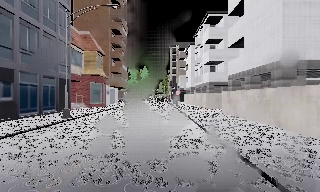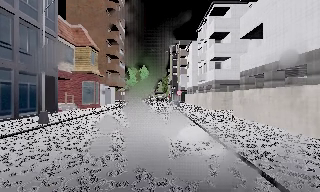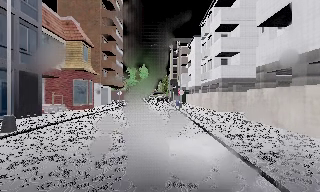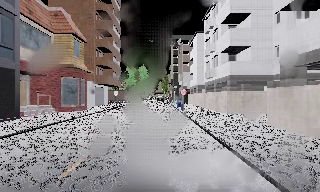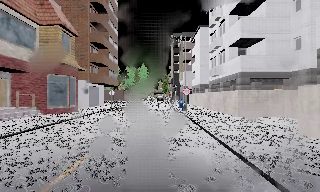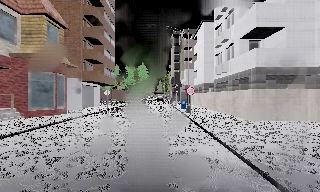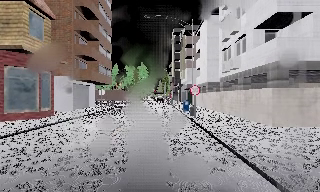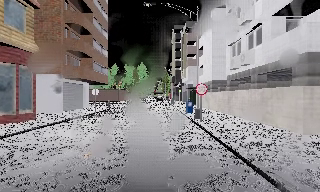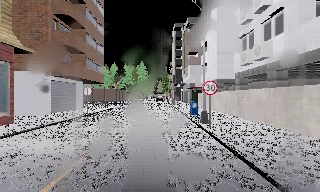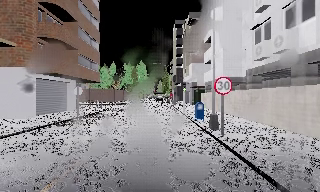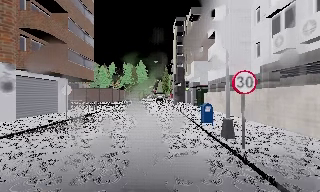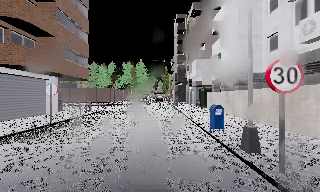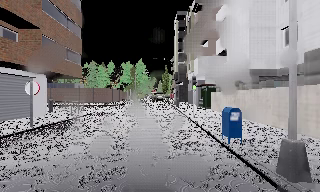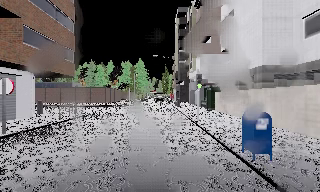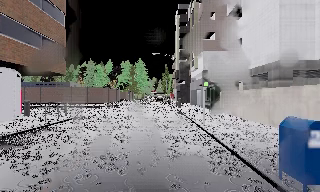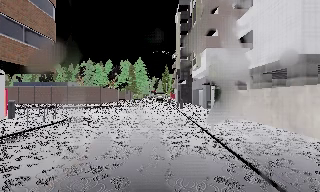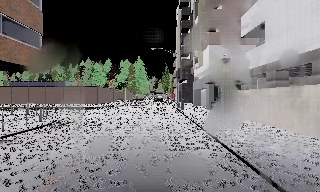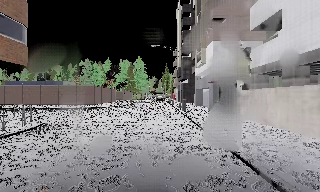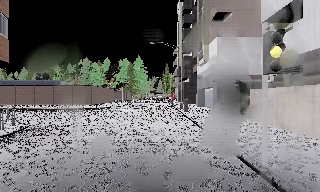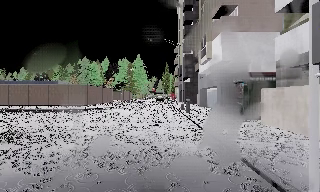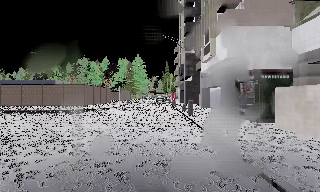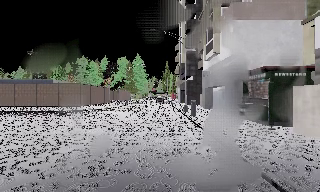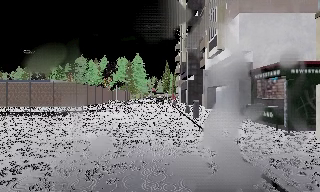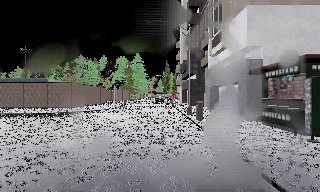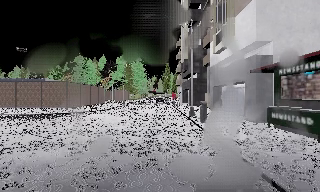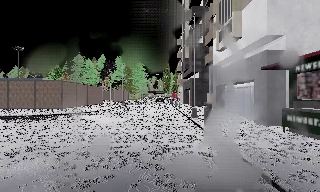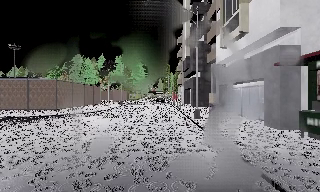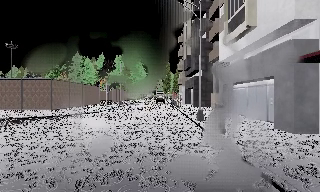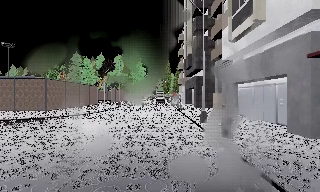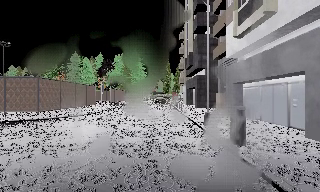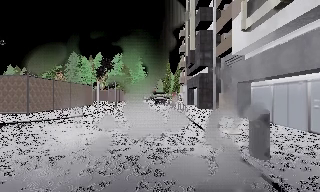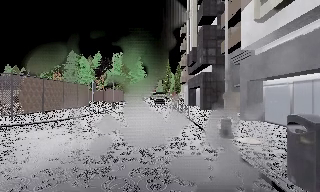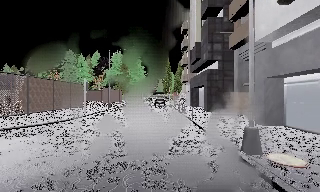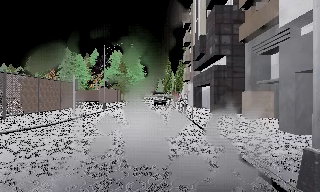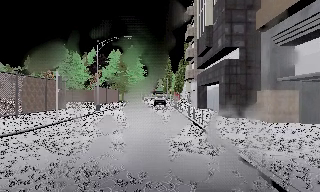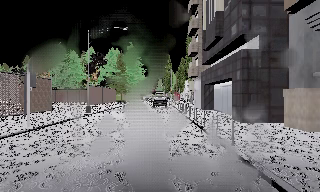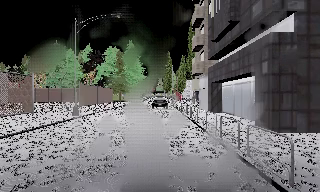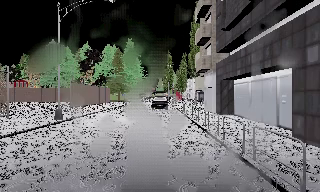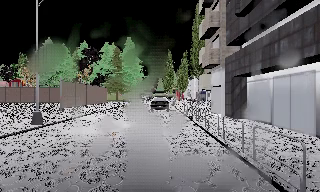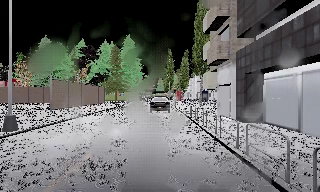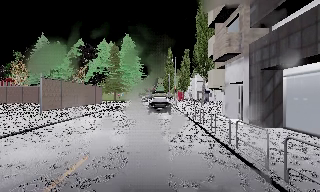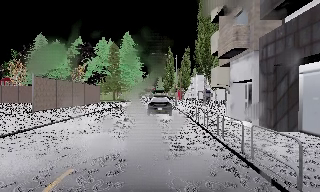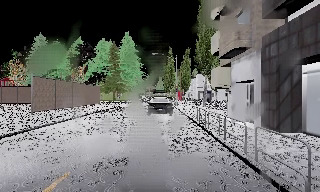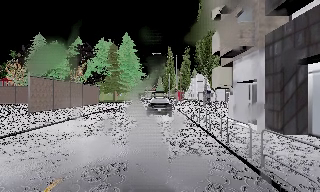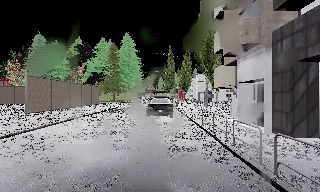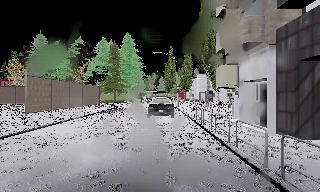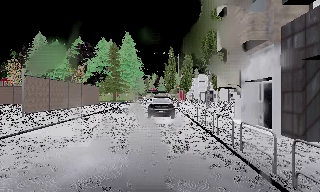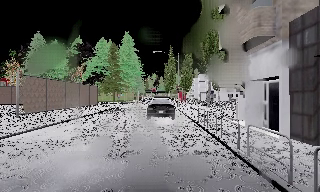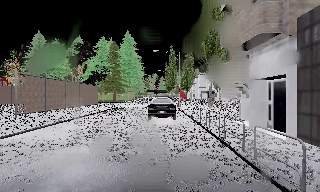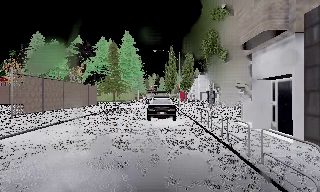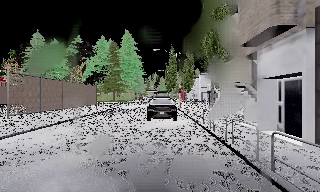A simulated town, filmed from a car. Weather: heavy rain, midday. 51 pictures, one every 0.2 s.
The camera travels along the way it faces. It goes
forward.
0.0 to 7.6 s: The camera travels forward, about 55 m, so what stands in front looms larger.
7.6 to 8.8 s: The camera travels forward, about 4.5 m, so what stands in front looms larger. It loses speed.
8.8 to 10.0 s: The camera travels forward, about 1.5 m, so what stands in front looms larger.
The film runs forward here.
